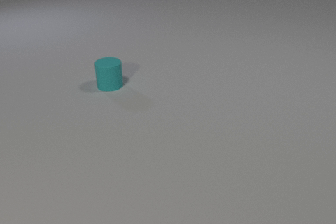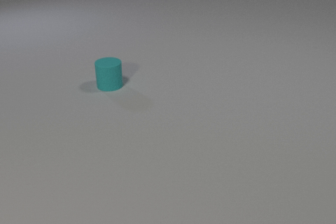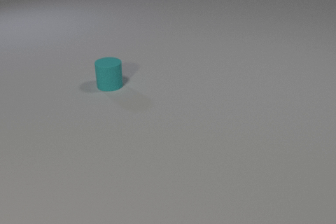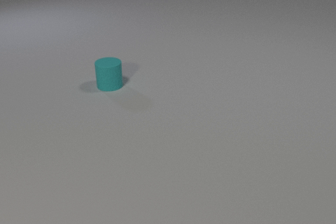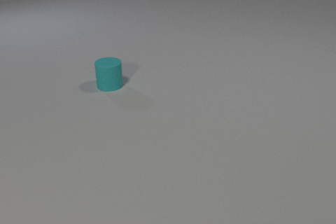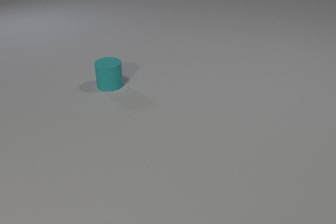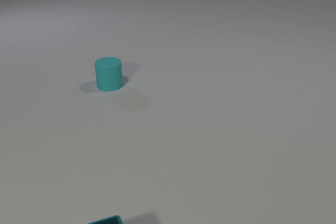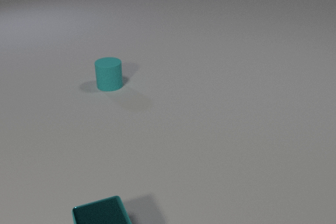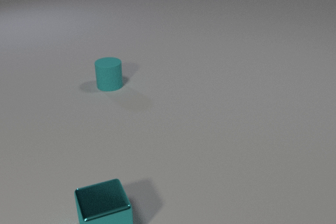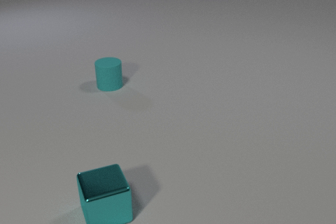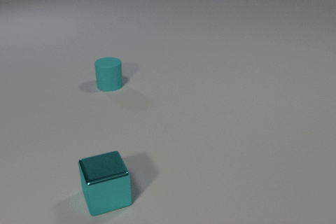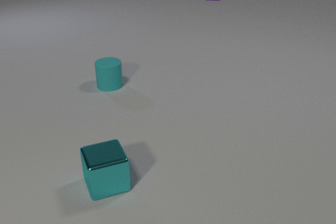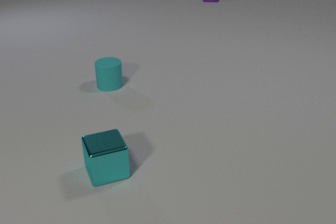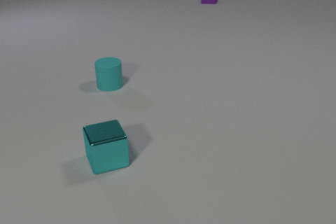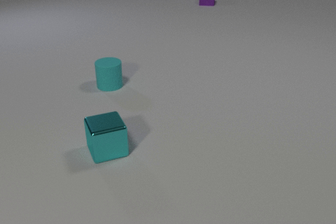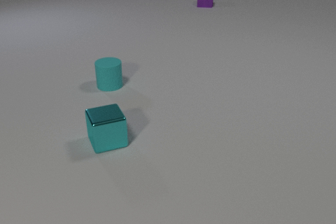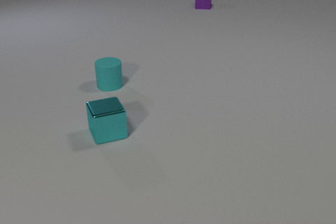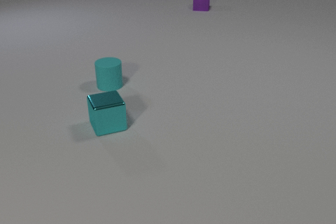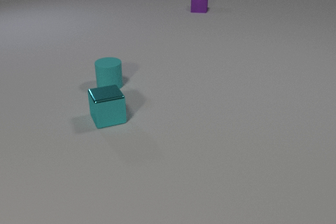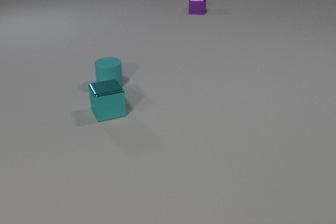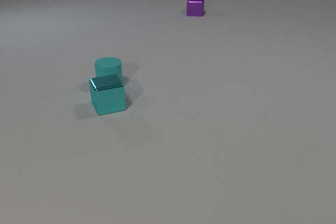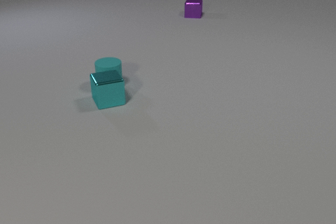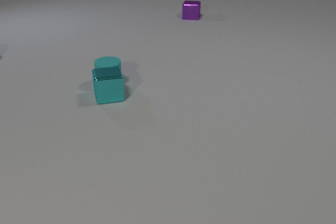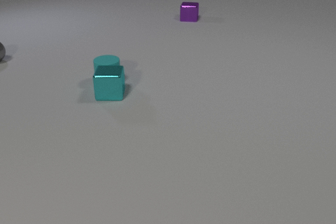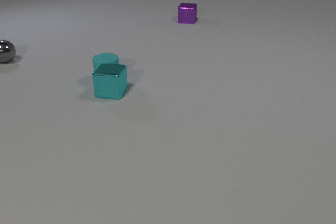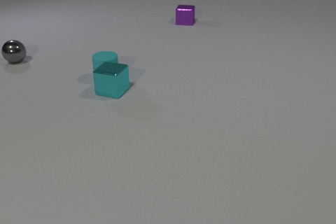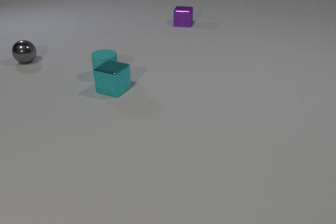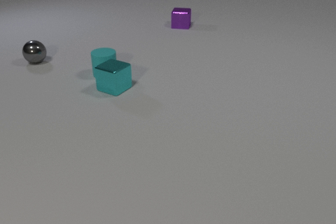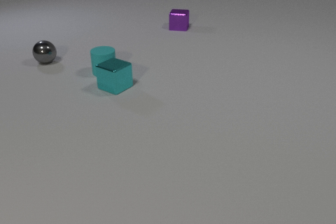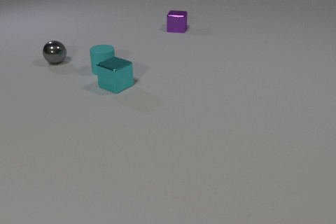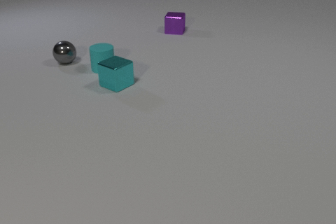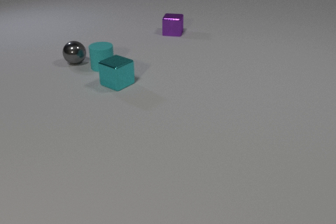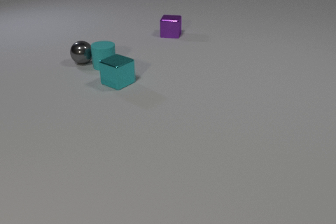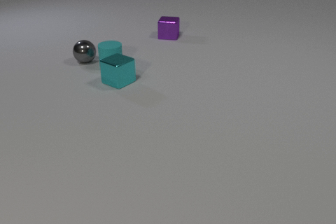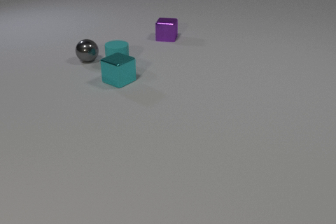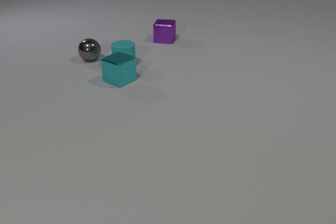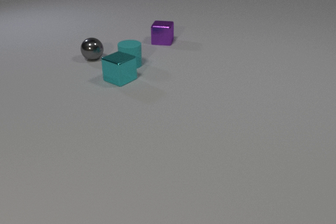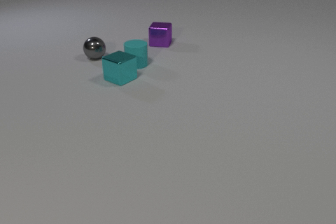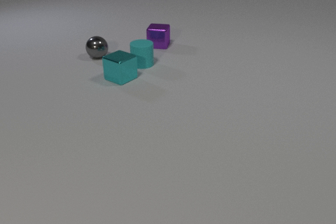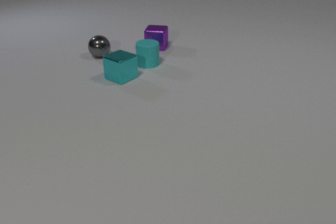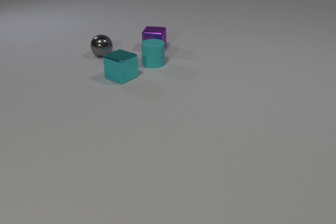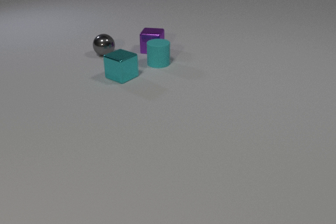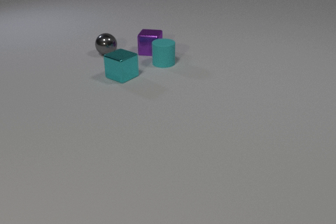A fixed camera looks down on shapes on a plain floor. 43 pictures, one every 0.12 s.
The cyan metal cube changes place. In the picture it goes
away from the camera.
The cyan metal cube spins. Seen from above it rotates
clockwise.
0.00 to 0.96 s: The cyan metal cube comes in at the bottom edge, slides away from the camera.
0.96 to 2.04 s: The cyan metal cube slides away from the camera. The purple metal cube comes in at the top edge, slides toward the camera.
2.04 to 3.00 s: The cyan metal cube slides away from the camera, spins so that its near face slides to the left, clockwise seen from above. The cyan rubber cylinder slides away from the camera. The purple metal cube slides toward the camera. The gray metal sphere comes in at the left edge, rolls to the right and toward the camera. The cyan metal cube and the cyan rubber cylinder collide.
3.00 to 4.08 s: The cyan metal cube slides away from the camera. The cyan rubber cylinder slides away from the camera. The purple metal cube slides toward the camera. The gray metal sphere rolls to the right. The cyan rubber cylinder and the gray metal sphere collide.
4.08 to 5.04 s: The cyan metal cube slides away from the camera. The cyan rubber cylinder slides to the right. The purple metal cube slides toward the camera and to the left. The gray metal sphere rolls to the right and away from the camera.
Are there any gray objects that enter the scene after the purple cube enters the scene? yes.
What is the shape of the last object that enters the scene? sphere.
What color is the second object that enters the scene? purple.
